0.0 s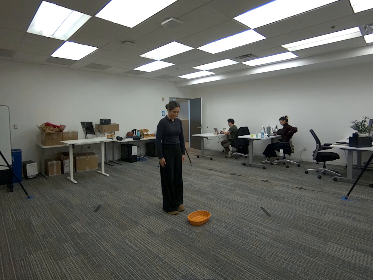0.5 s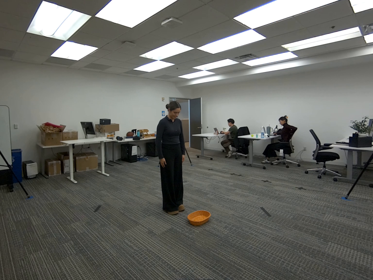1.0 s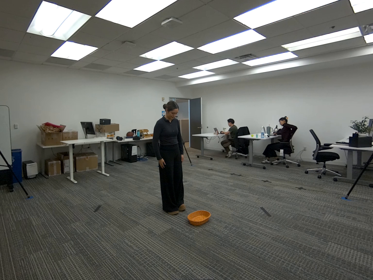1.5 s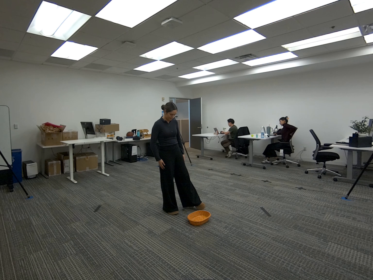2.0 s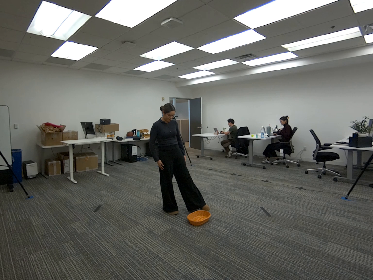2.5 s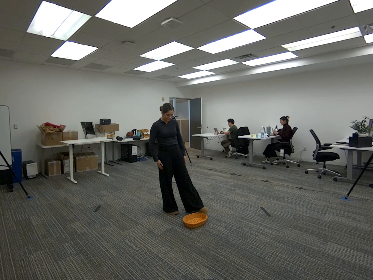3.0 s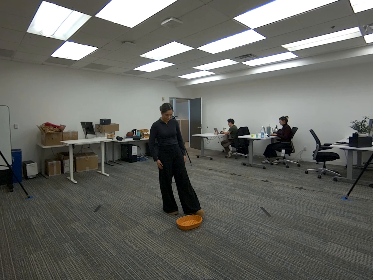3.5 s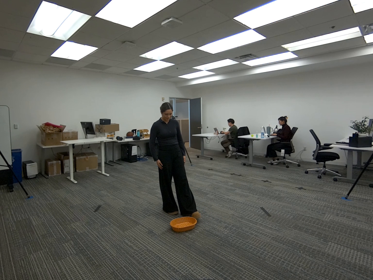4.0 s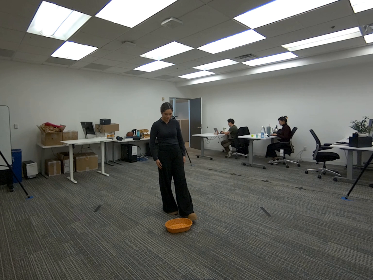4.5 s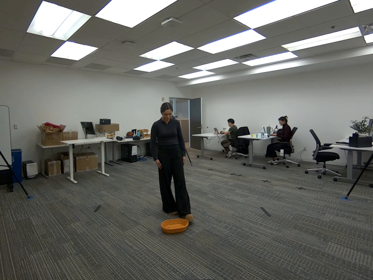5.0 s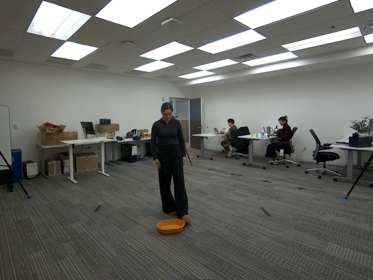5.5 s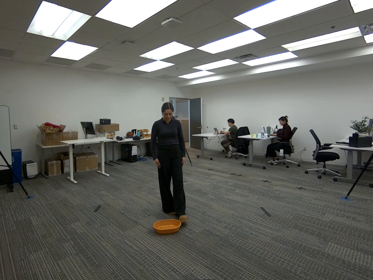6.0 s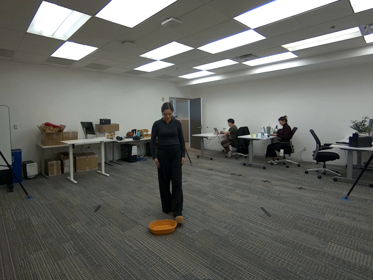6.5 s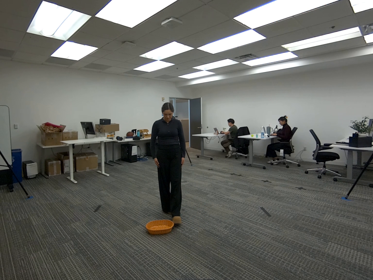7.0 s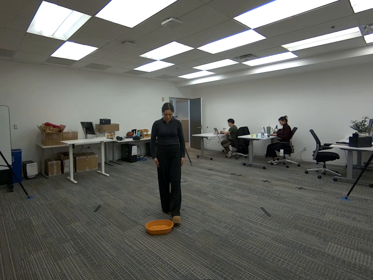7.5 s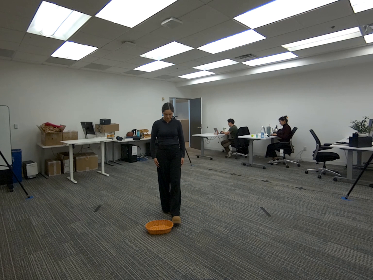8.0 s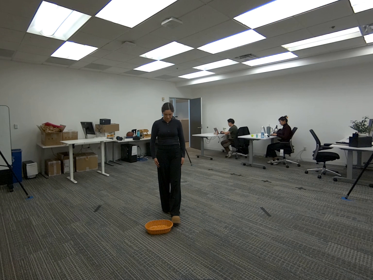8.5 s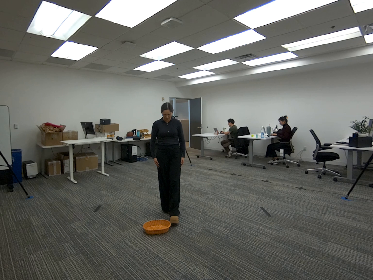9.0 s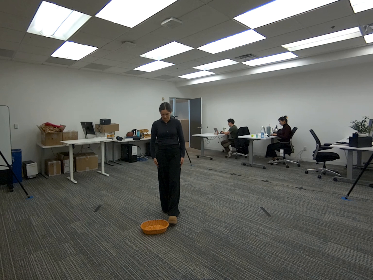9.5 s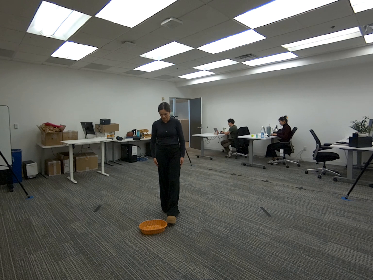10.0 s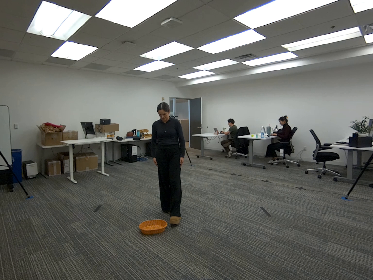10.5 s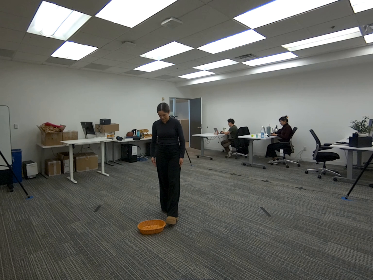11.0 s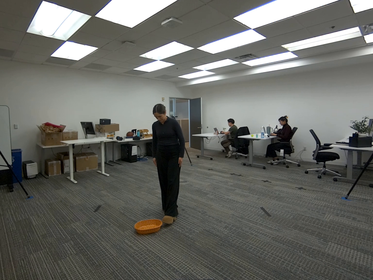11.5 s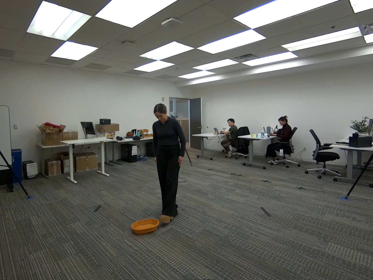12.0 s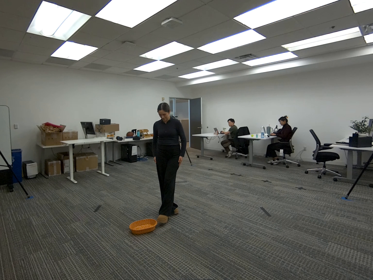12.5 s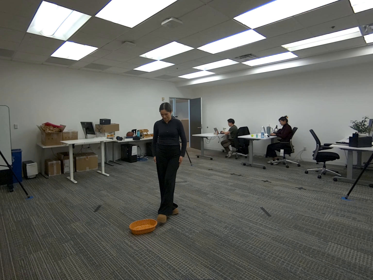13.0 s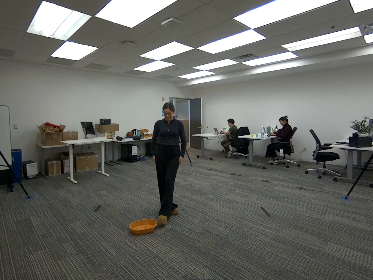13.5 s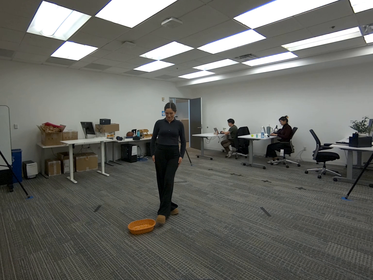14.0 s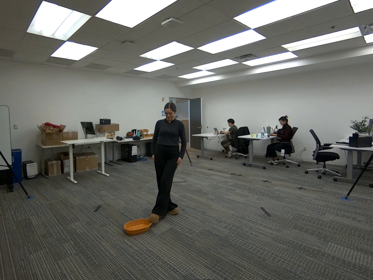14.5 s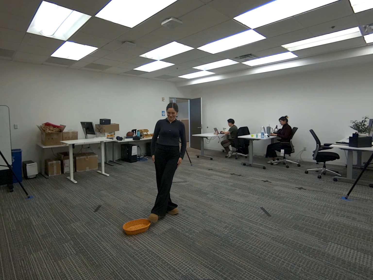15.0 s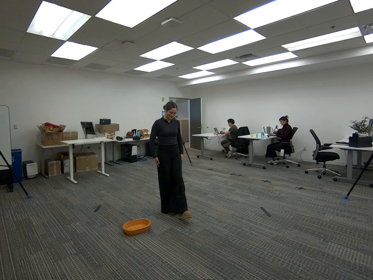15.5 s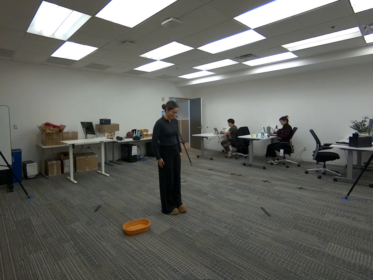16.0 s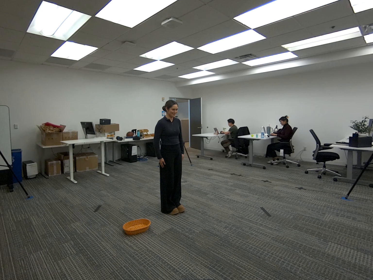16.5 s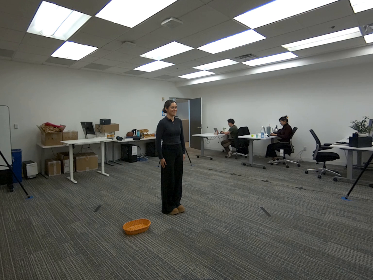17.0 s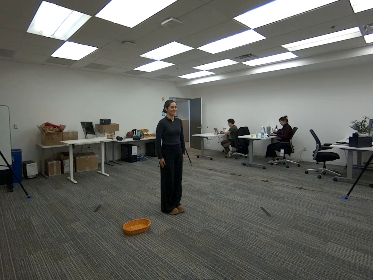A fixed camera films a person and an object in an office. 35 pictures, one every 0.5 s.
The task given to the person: Walk to the woven basket from the ground and use your left foot and push it to the side.
